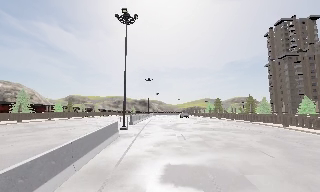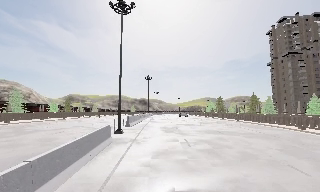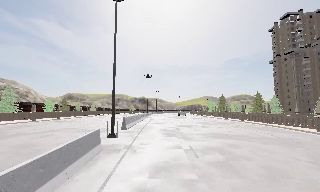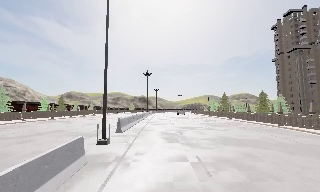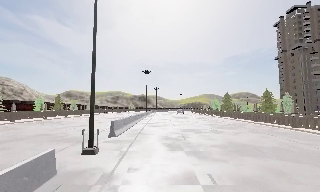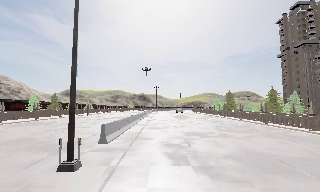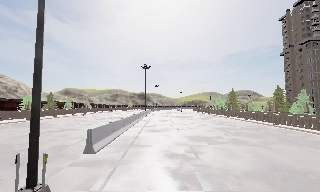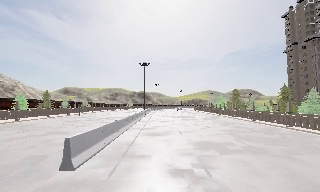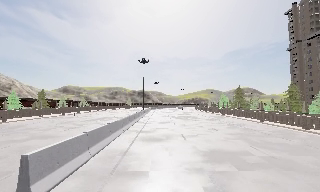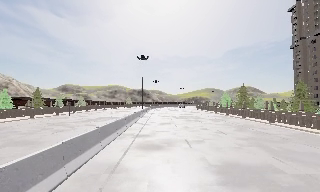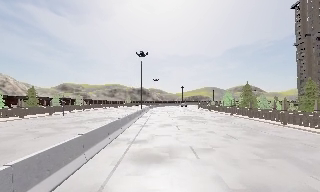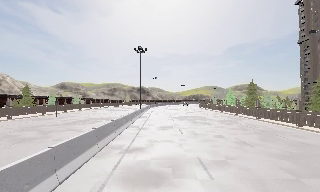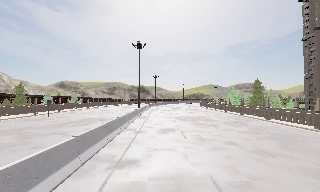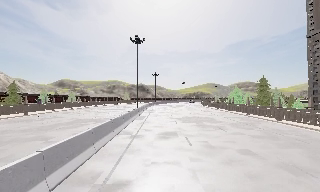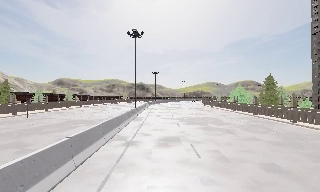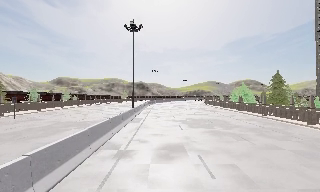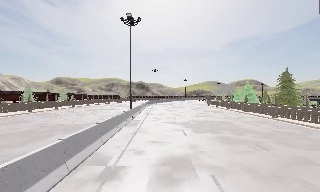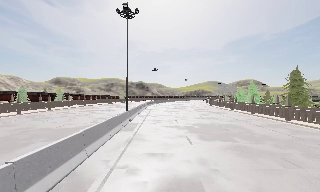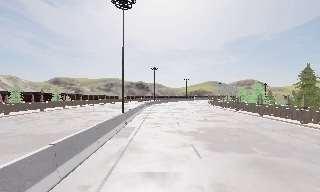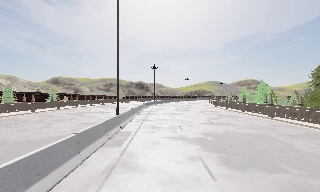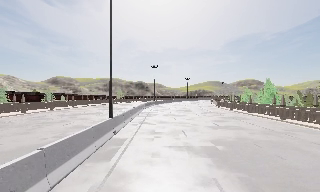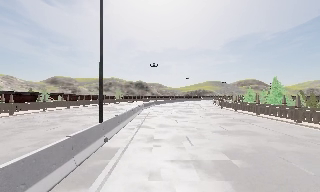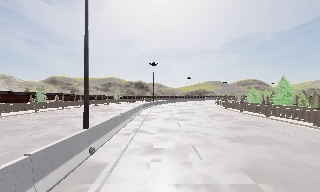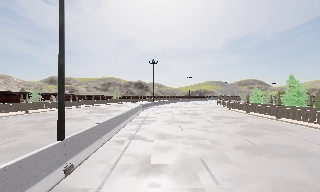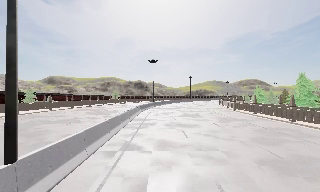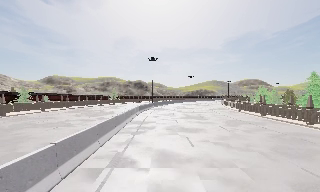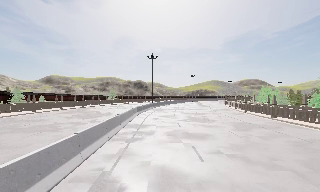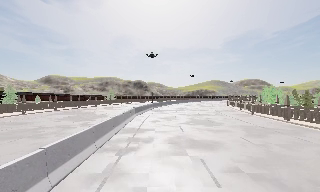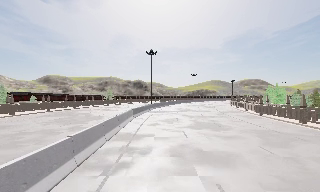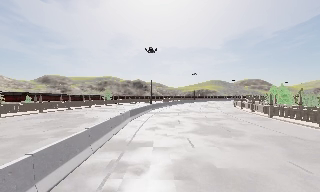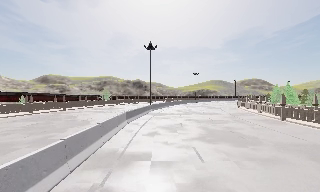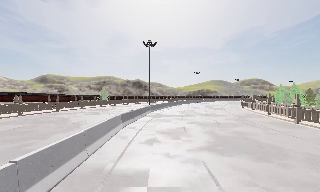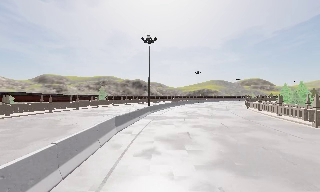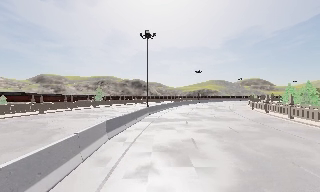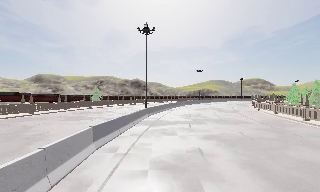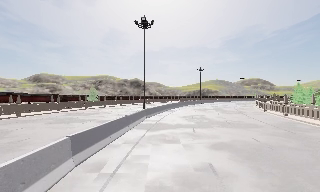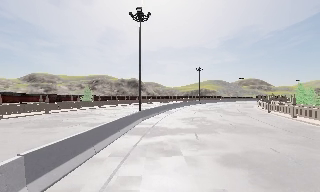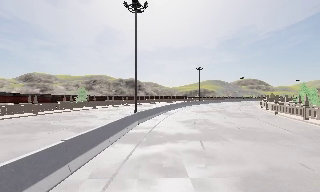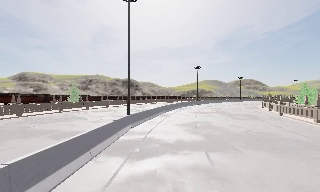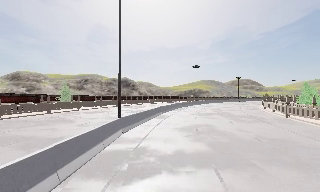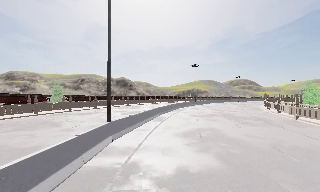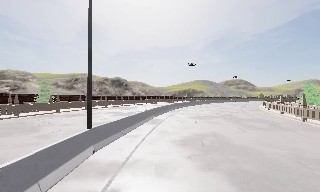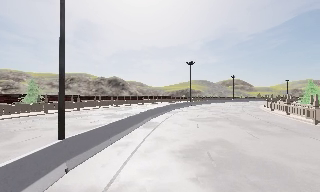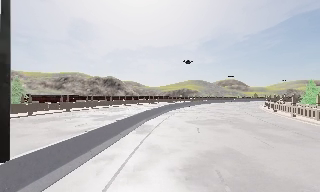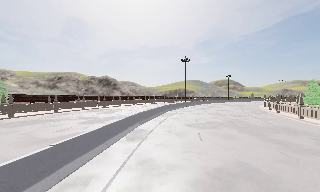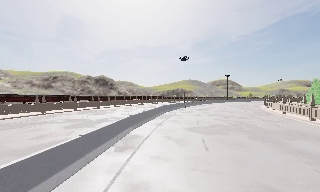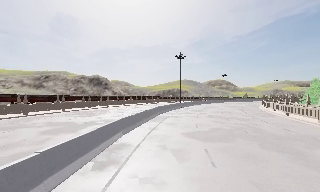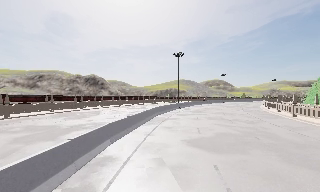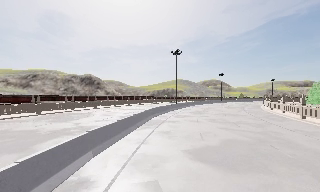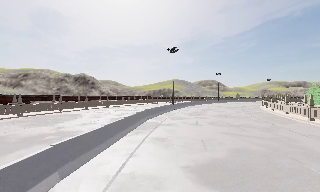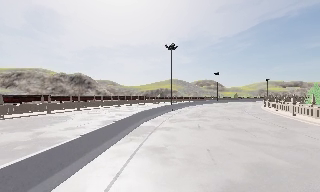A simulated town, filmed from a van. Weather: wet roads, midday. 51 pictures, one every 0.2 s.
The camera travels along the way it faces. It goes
forward.
0.0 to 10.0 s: The scene slides to the left, as the camera pans about 15 degrees to its right. It travels forward, about 95 m, so what stands in front looms larger.
The film runs forward here.
